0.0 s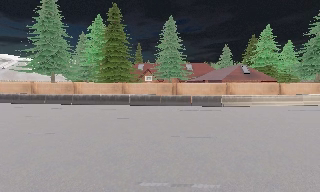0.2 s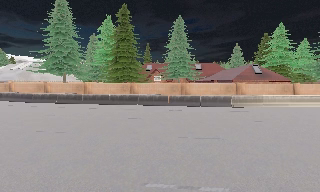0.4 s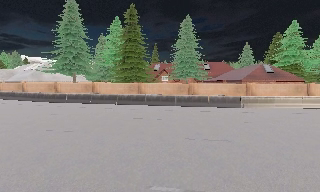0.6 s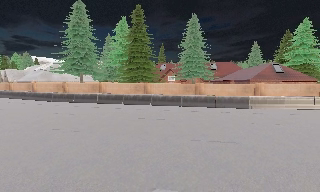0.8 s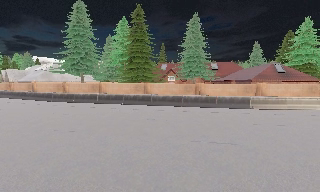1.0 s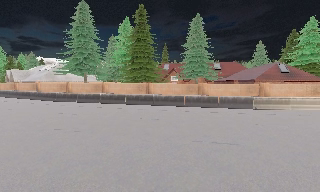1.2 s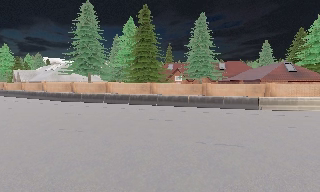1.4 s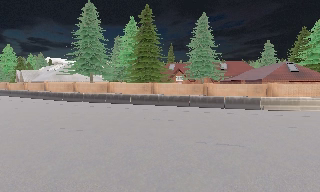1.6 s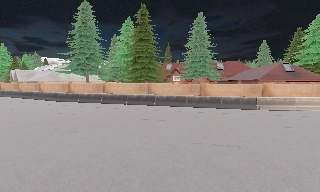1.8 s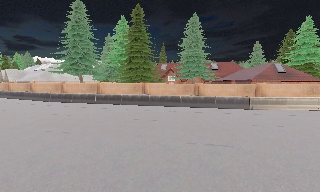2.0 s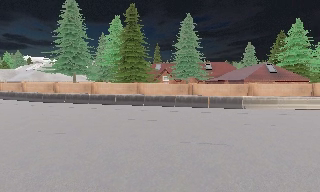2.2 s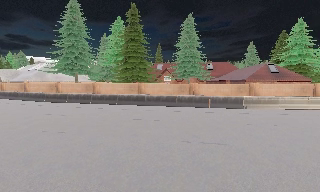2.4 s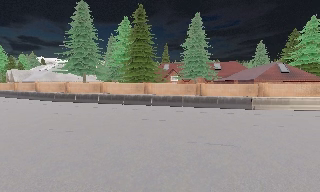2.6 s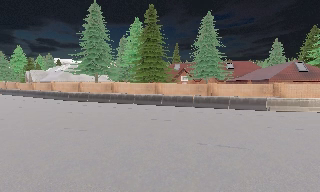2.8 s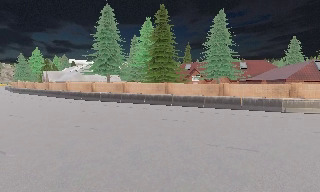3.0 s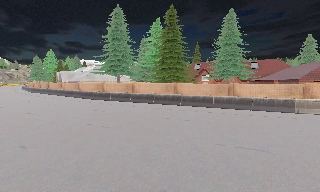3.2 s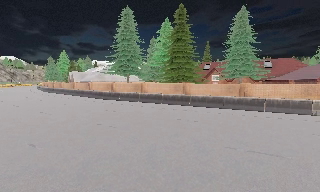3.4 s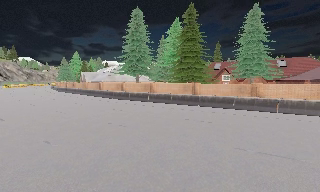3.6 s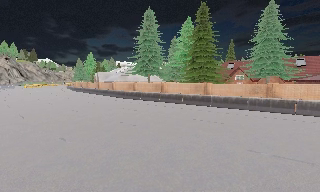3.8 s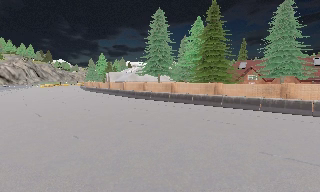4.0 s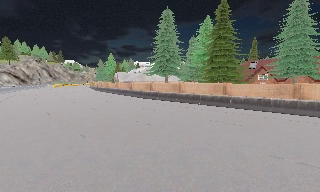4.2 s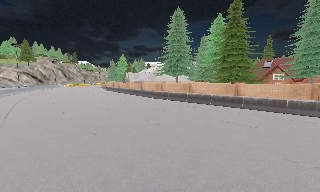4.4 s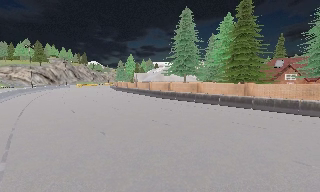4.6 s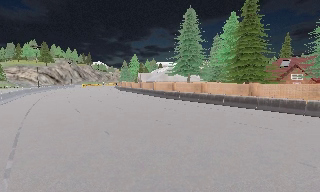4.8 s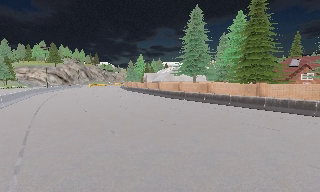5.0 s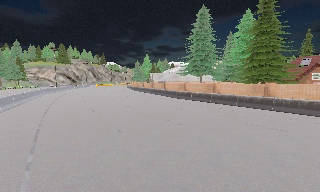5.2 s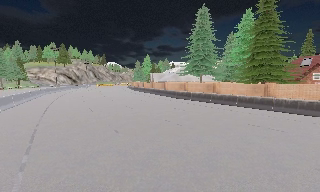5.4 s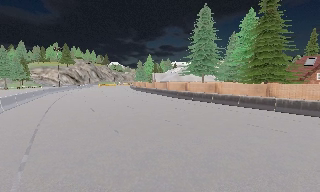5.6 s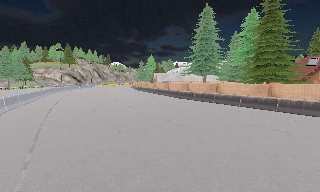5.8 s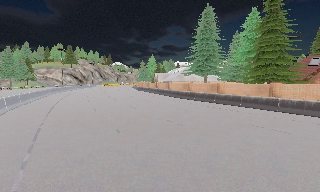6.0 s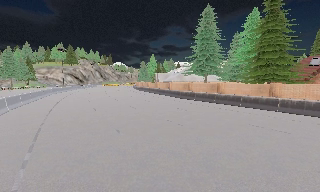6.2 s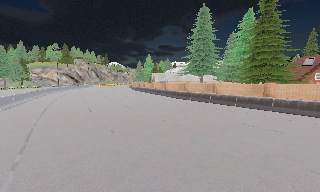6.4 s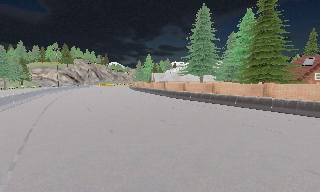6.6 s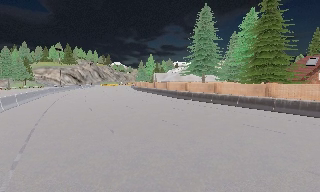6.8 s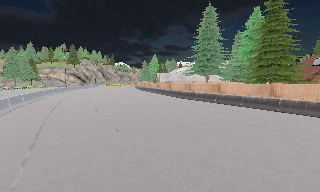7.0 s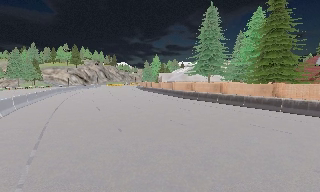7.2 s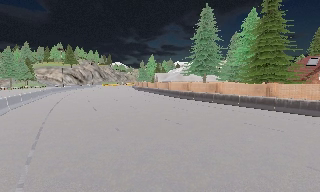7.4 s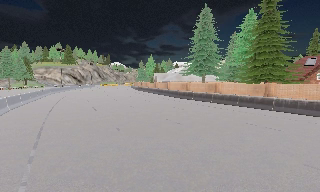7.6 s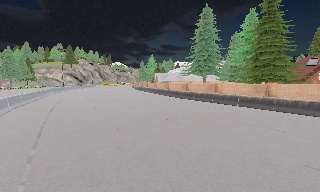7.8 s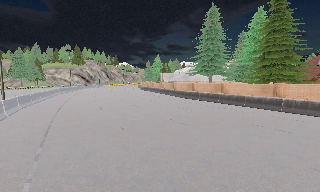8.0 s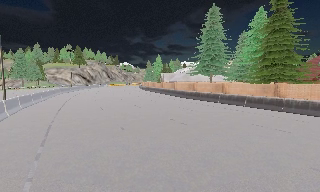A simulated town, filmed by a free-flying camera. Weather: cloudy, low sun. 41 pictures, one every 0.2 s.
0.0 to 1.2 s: The scene slides to the right, as the camera pans about 10 degrees to its left.
1.2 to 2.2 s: The camera shifts only a little, or ends up much as it began.
2.2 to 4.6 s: The scene slides to the right, as the camera pans about 40 degrees to its left.
4.6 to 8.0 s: The camera travels to its right, about 0.5 m.
The film runs backward here.
